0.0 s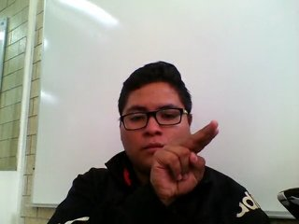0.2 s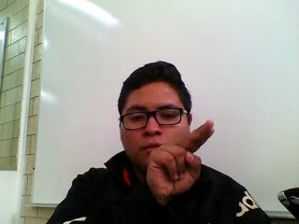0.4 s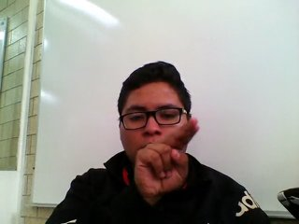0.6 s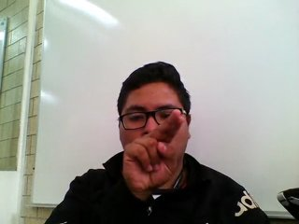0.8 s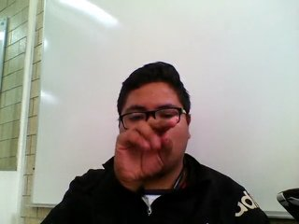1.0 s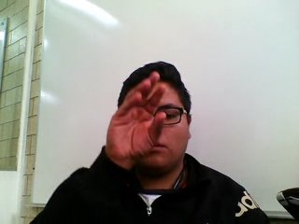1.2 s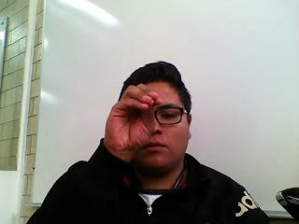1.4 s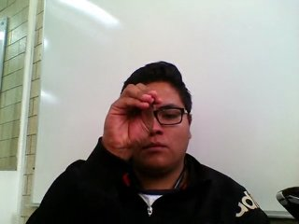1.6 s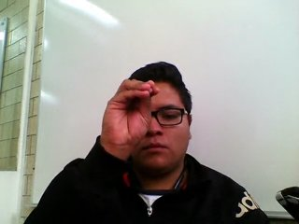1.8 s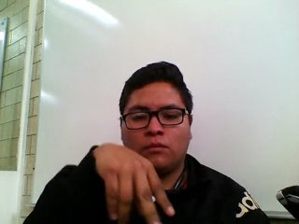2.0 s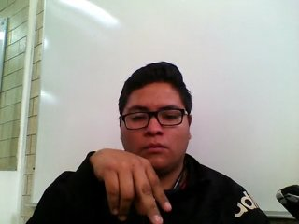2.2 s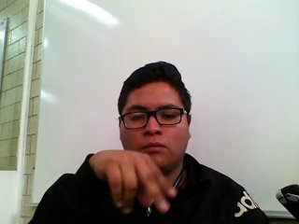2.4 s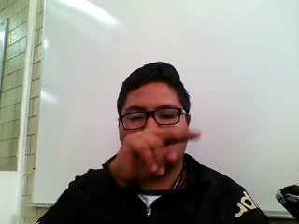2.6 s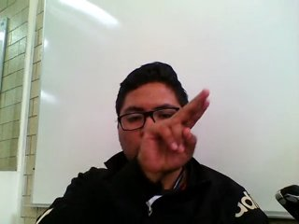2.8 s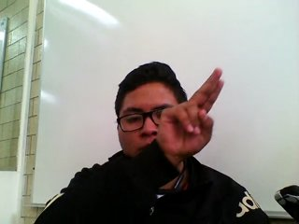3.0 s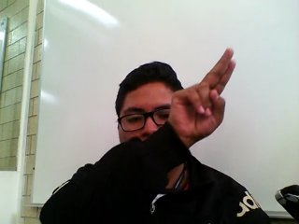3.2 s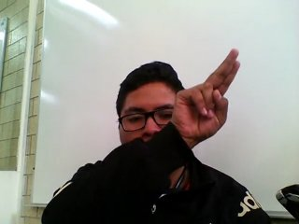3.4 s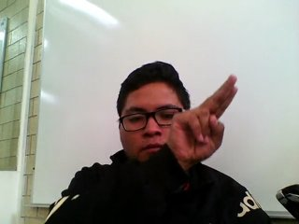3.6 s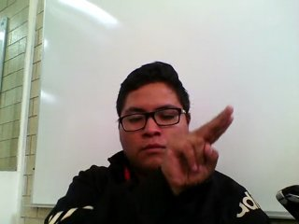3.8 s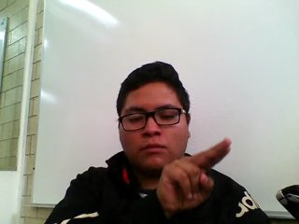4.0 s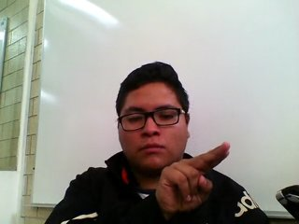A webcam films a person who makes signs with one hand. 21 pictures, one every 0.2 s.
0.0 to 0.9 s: Pointing with two fingers.
1.0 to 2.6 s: On the screen the hand sweeps downward. The name of the sign: Throw down.
2.7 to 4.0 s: Pointing with two fingers.
